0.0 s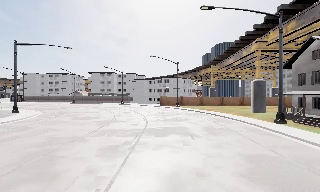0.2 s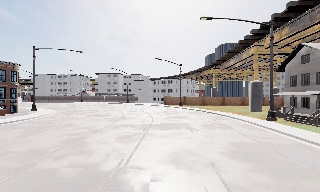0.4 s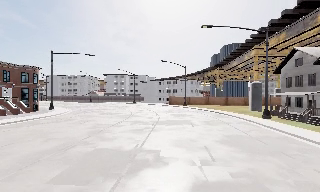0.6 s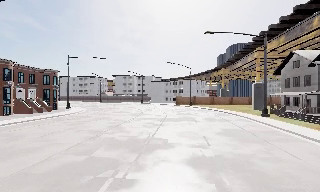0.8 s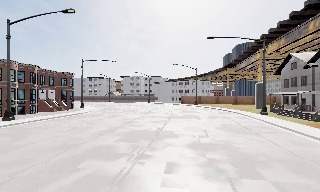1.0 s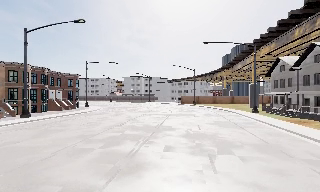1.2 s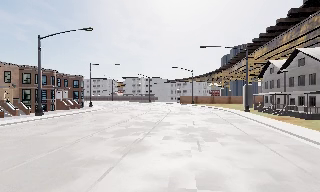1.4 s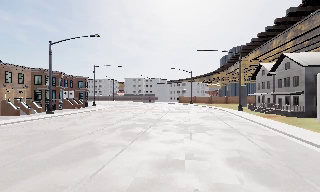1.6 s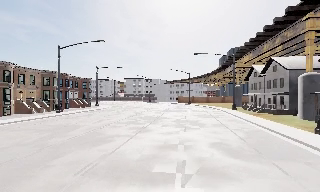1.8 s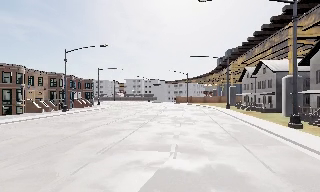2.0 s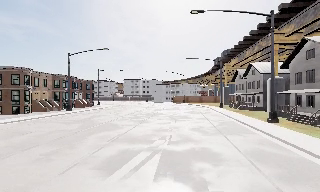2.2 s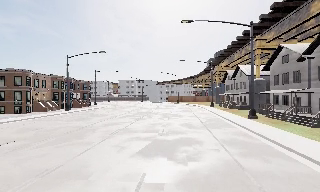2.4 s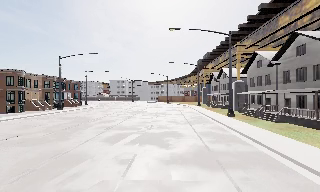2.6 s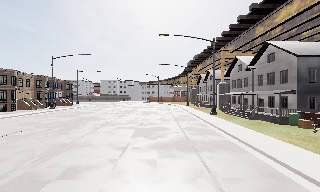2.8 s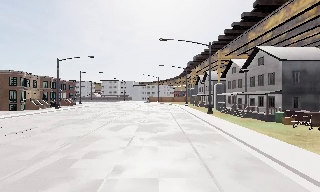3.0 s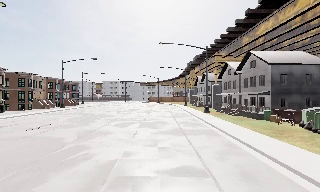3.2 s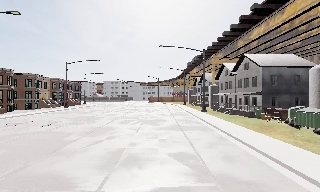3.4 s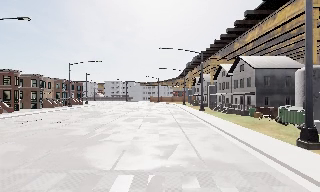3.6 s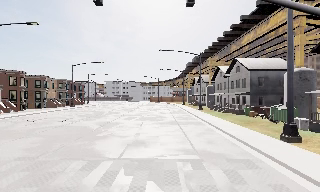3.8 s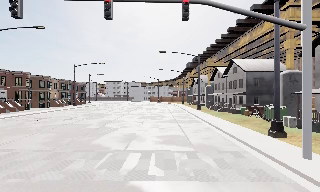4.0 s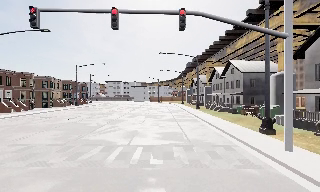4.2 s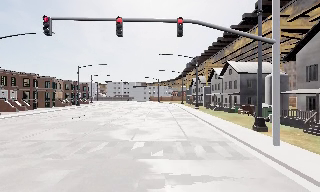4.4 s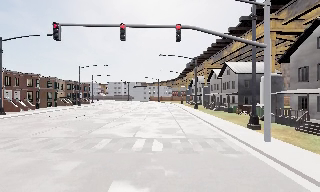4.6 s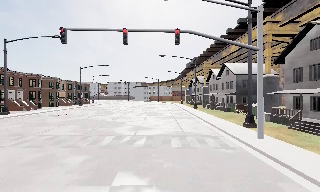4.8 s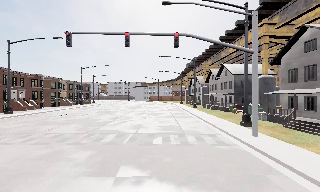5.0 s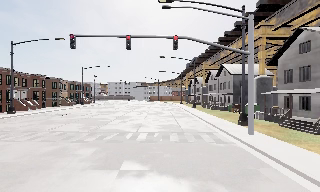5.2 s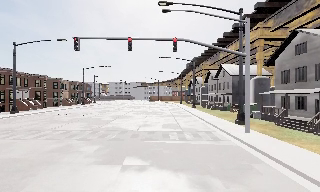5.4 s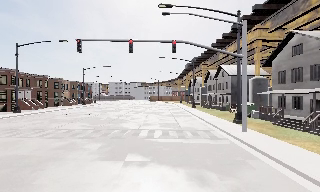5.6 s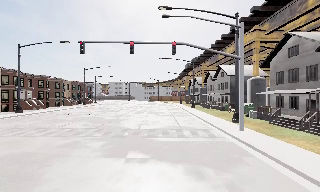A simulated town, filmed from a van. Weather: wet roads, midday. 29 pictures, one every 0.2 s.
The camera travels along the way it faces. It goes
backward.
0.0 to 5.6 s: The camera travels backward, about 40 m, so what stands in front gets smaller. It loses speed.
The film runs backward here.
